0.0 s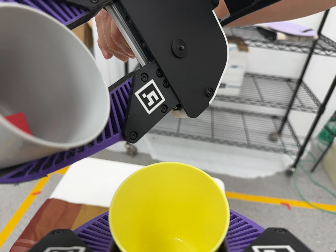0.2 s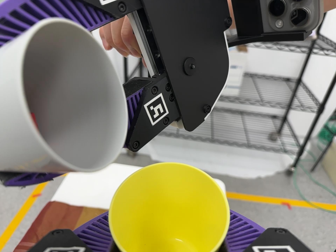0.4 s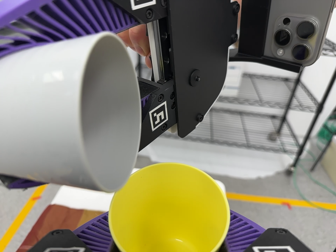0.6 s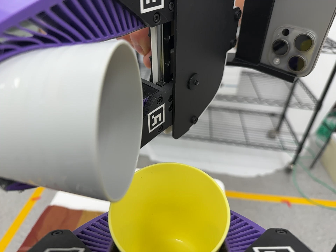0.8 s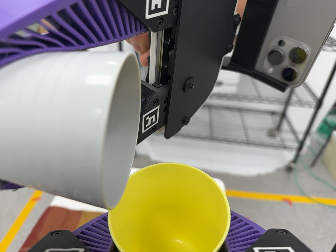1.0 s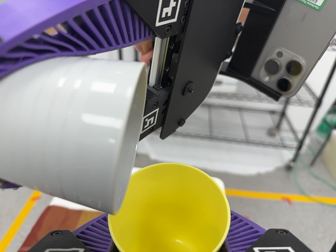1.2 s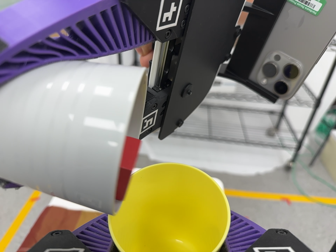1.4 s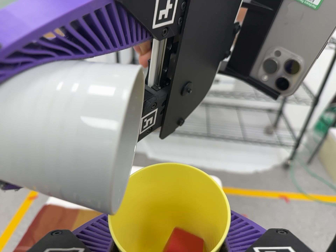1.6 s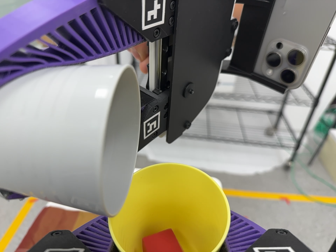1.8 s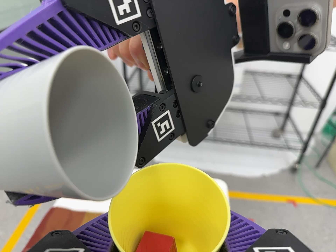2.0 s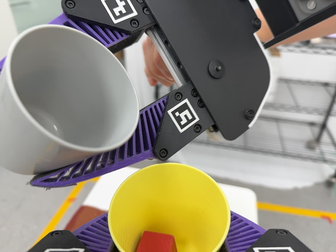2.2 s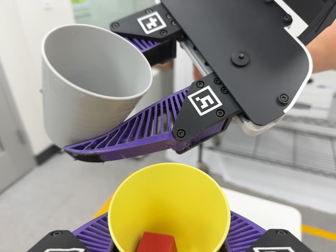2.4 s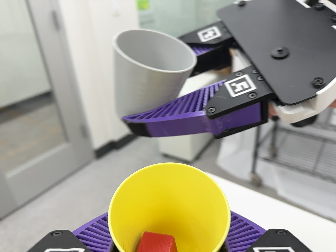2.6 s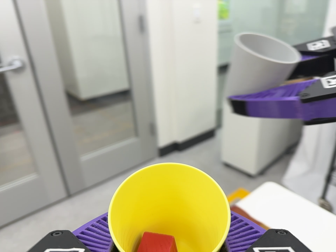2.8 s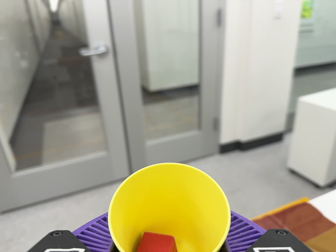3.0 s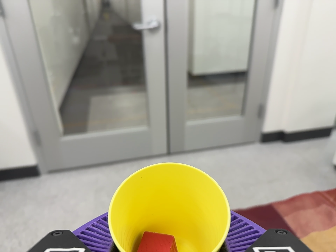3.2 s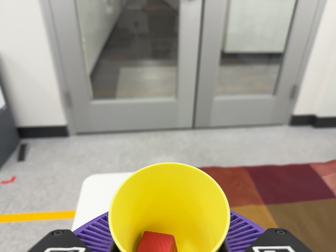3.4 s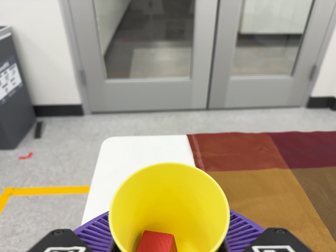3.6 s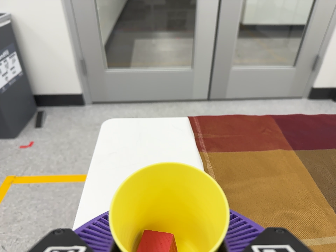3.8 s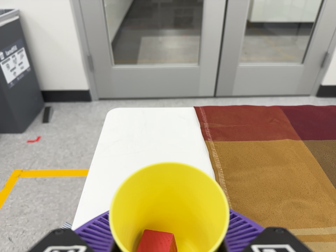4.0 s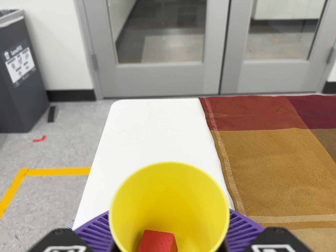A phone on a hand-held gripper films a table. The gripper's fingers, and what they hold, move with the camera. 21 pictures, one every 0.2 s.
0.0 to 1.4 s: The camera shifts only a little, or ends up much as it began.
1.4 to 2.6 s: The camera swings to its left by about 45 degrees, and the scene slides to the right. It travels toward the bottom of its view and backward, about 7 cm. It rolls about its line of sight by about 20 degrees, and the scene rotates clockwise.
2.6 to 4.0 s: The camera pans to its left by about 30 degrees. It travels toward the bottom of its view and to its left, about 28 cm, so close, fixed things drift upward. Its aim tips toward the bottom of its view by about 15 degrees, and the scene shifts upward. It rolls about its line of sight by about 20 degrees, and the scene rotates clockwise.
The film runs forward here.
